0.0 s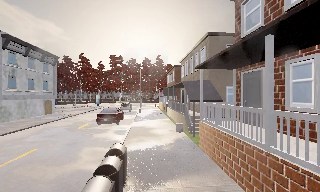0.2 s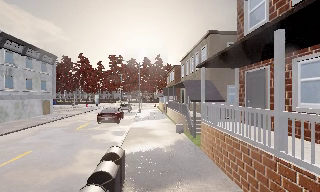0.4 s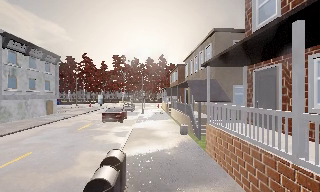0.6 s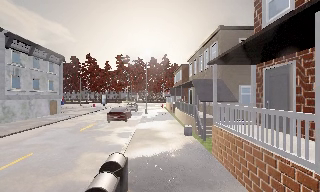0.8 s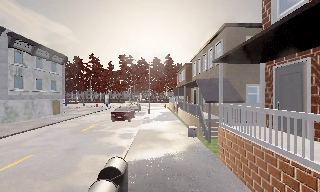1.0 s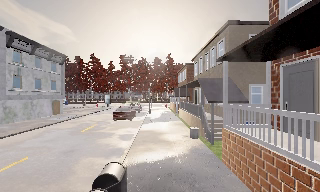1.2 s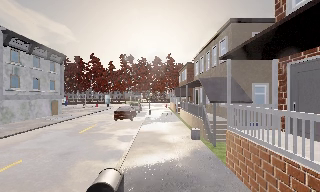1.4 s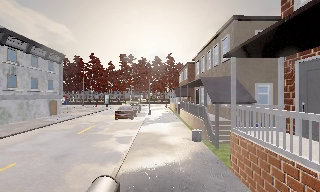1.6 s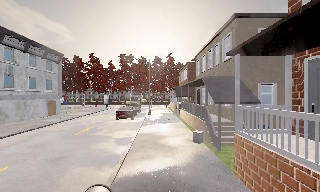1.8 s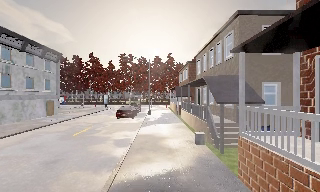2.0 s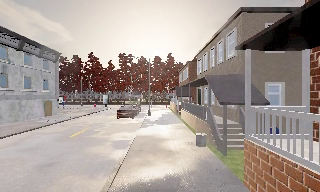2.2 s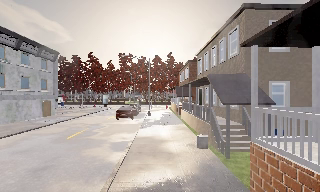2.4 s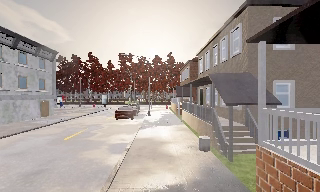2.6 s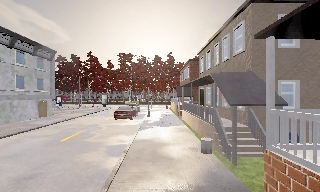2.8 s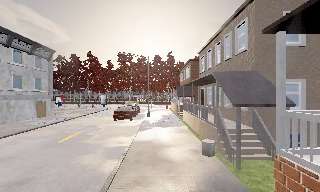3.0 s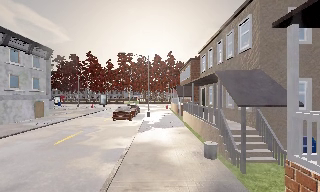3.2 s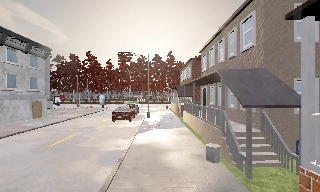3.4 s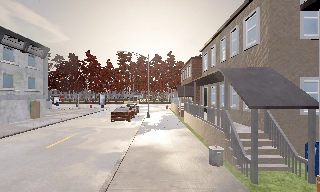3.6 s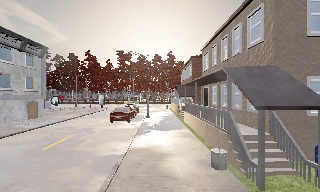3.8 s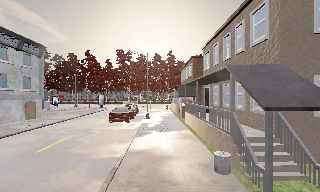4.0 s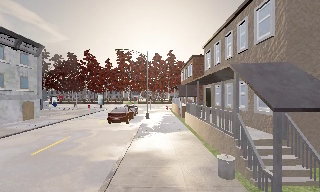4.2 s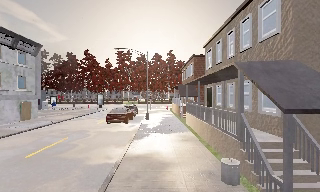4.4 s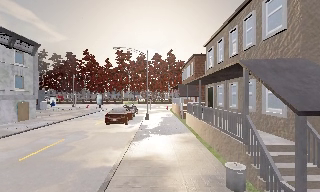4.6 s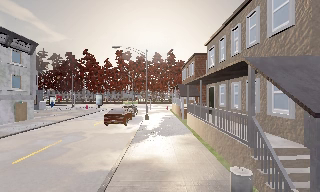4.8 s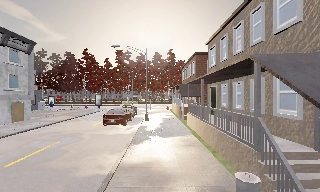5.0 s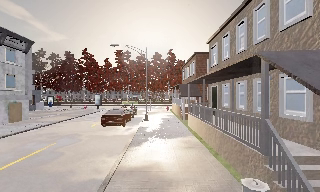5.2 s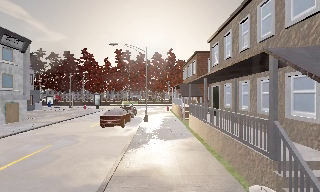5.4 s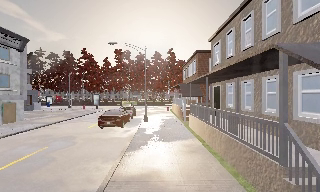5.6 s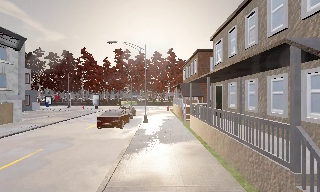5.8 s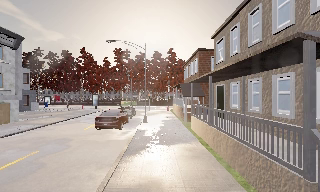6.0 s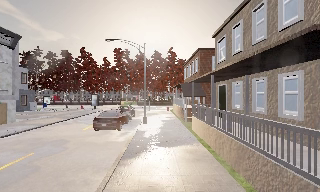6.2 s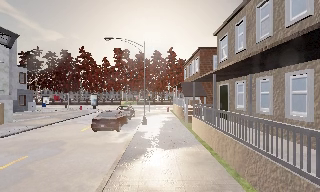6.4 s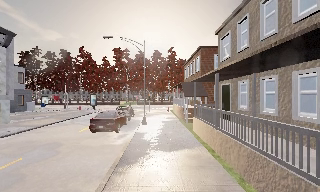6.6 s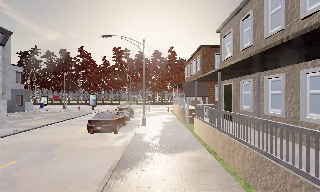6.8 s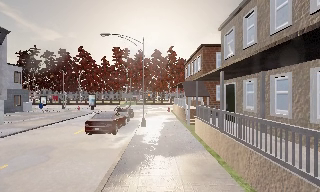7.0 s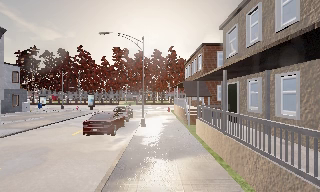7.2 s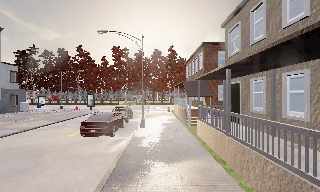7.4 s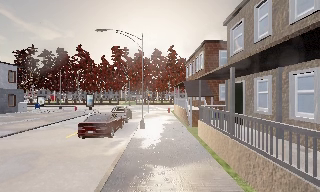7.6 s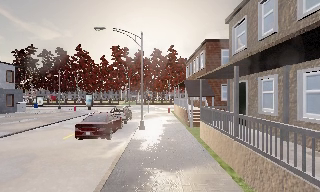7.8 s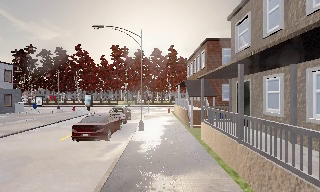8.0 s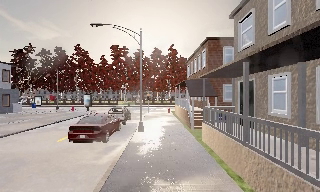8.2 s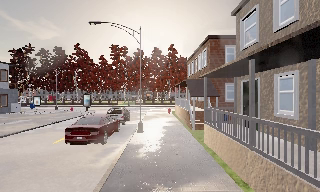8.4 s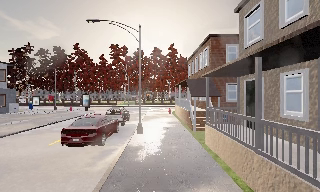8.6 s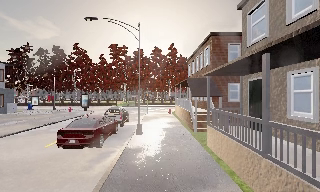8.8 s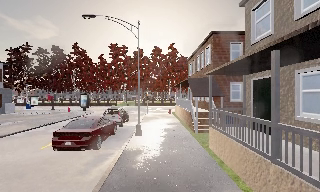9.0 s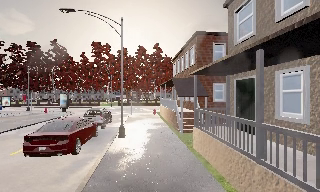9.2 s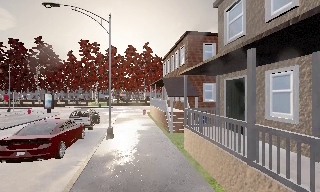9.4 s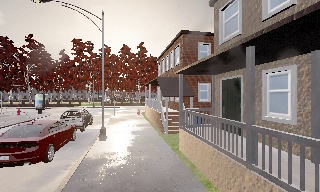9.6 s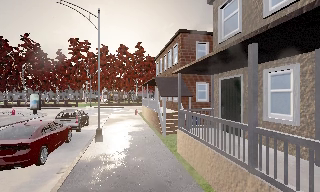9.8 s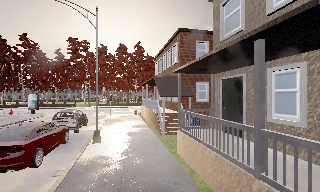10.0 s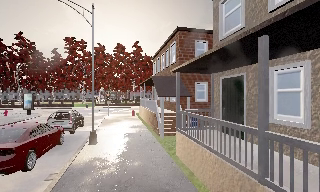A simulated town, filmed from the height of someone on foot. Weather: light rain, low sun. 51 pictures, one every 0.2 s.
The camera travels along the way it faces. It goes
forward.
0.0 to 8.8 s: The camera travels forward, about 14 m, so what stands in front looms larger.
8.8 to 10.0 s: The scene slides to the left, as the camera pans about 15 degrees to its right. It travels forward, about 1.5 m, so what stands in front looms larger.
The film runs forward here.
